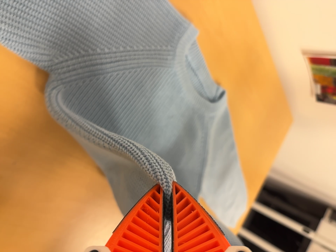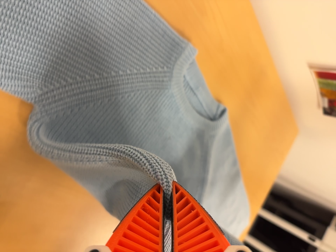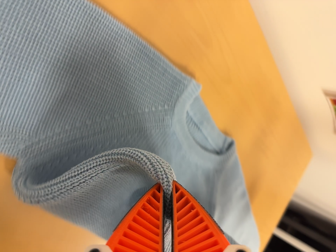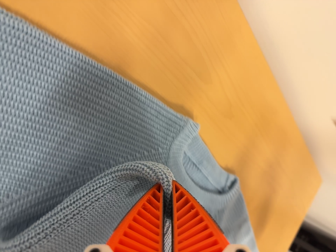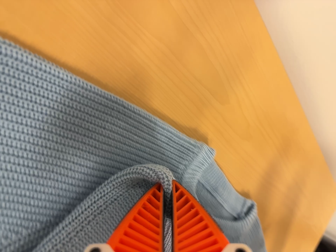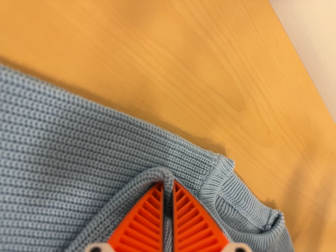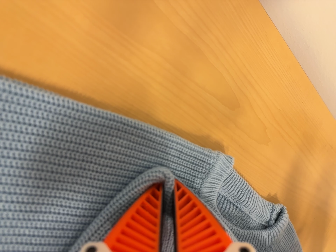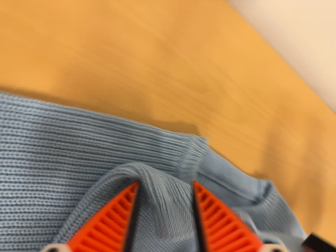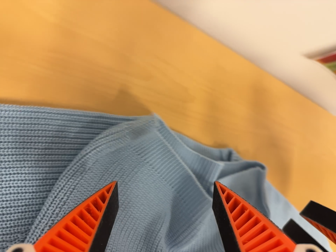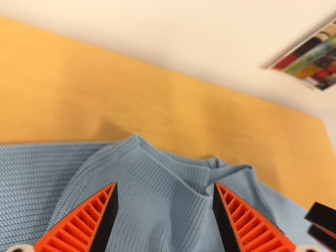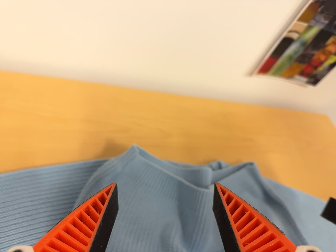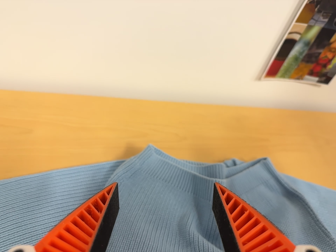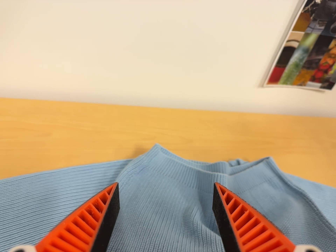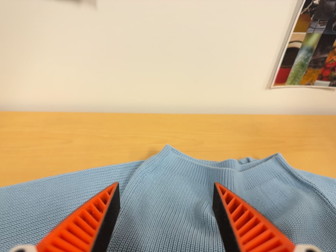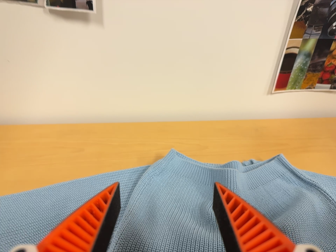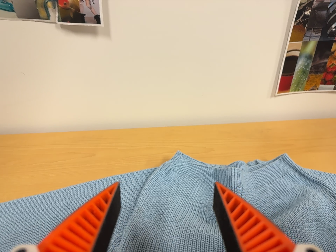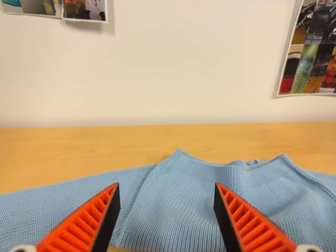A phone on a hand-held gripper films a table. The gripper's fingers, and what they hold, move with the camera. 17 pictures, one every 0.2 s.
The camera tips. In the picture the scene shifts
downward.
The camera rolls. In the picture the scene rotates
counterclockwise.
0.0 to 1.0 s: The camera pans to its left by about 10 degrees. It travels toward the top of its view and forward, about 20 cm, so close, fixed things drift downward.
1.0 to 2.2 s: The camera pans to its left by about 10 degrees. It travels toward the bottom of its view, backward and to its right, about 32 cm. Its aim tips toward the top of its view by about 30 degrees. It rolls about its line of sight by about 50 degrees, and the scene rotates counterclockwise.
2.2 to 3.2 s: The camera pans to its left by about 10 degrees. It travels backward, toward the bottom of its view and to its right, about 14 cm, so what stands in front gets smaller. Its aim tips toward the top of its view by about 15 degrees.
The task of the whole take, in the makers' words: fold up.
The film runs forward here.
